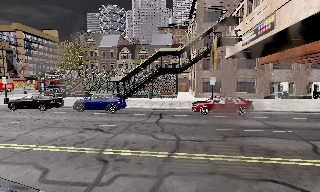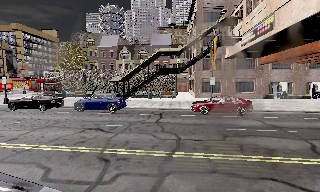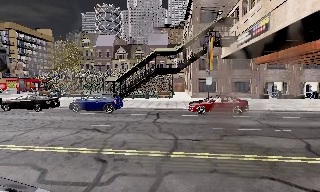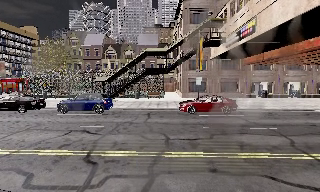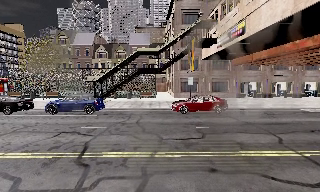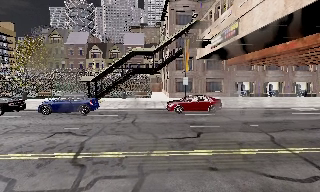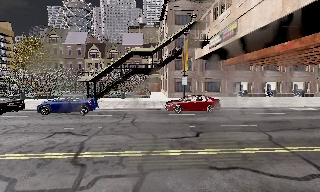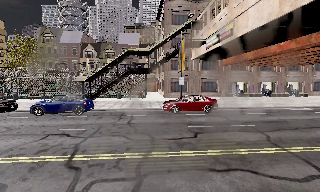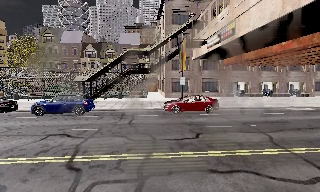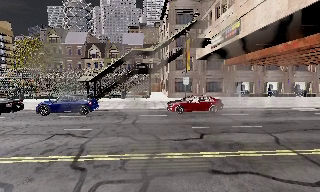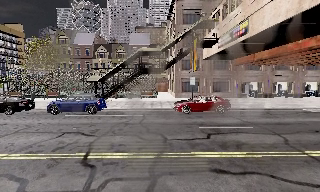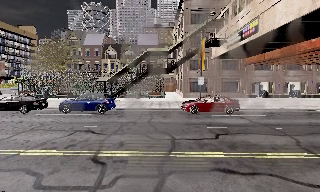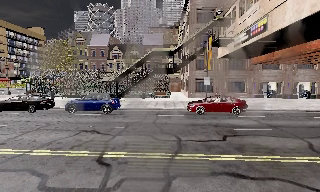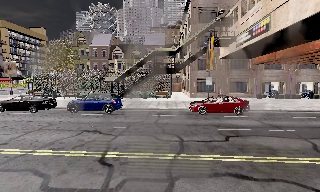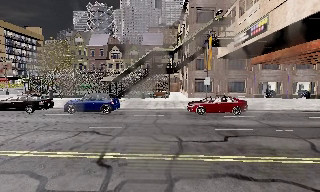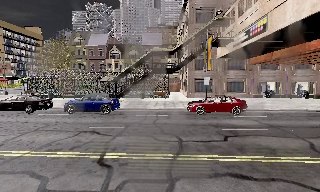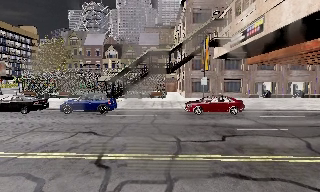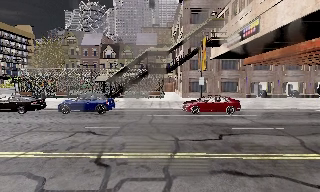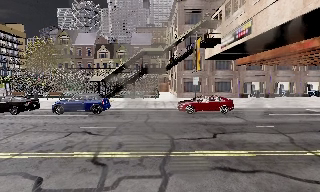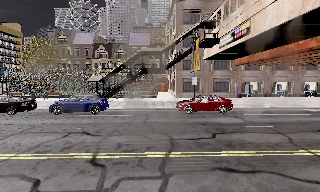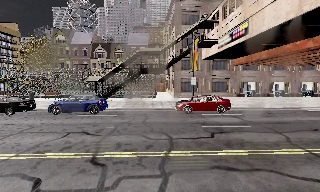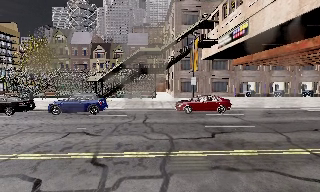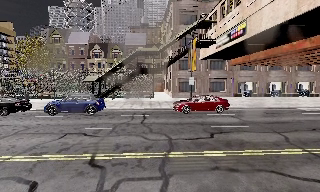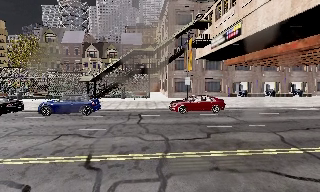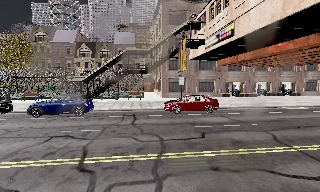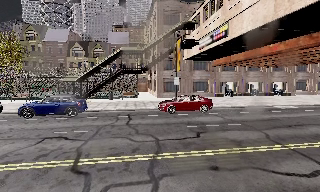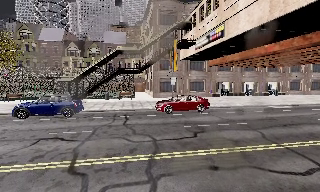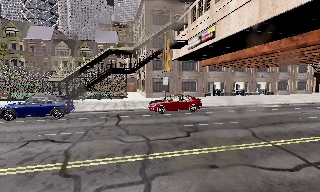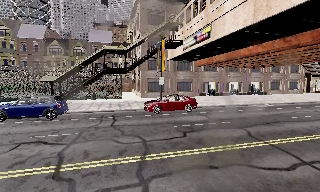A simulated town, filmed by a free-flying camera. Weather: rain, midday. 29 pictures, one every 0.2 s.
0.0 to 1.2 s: The camera swings to its right by about 10 degrees, and the scene slides to the left.
1.2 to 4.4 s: The camera travels to its left, about 0.5 m, so close, fixed things drift to the right.
4.4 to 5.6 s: The camera pans to its right, which is clockwise from overhead, by about 10 degrees.
The film runs backward here.
